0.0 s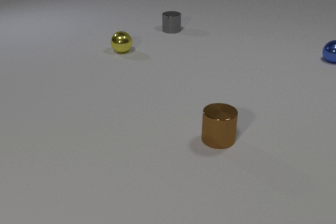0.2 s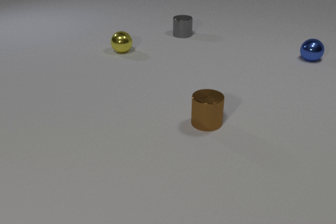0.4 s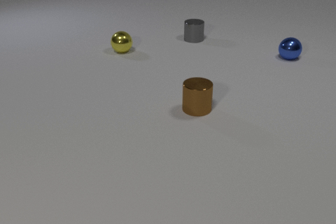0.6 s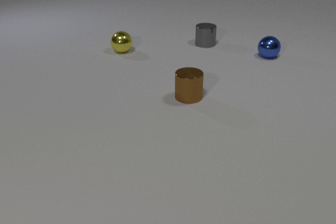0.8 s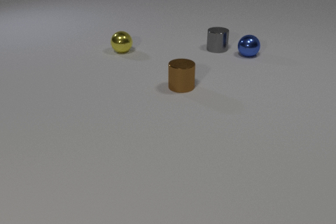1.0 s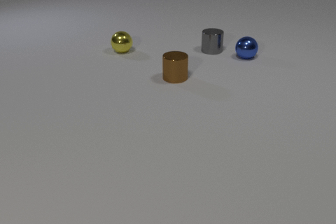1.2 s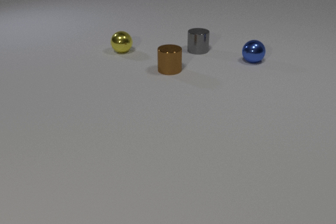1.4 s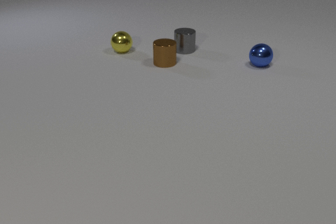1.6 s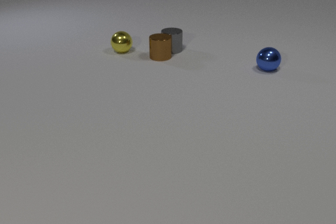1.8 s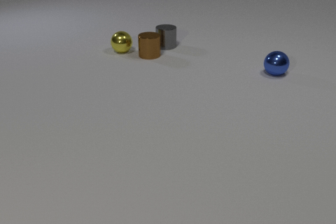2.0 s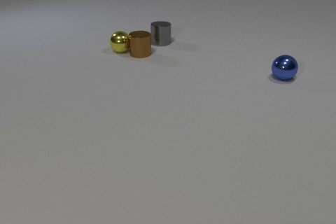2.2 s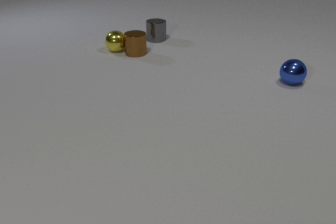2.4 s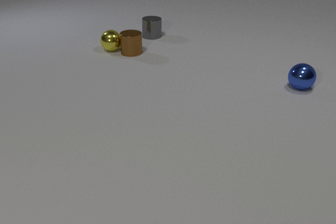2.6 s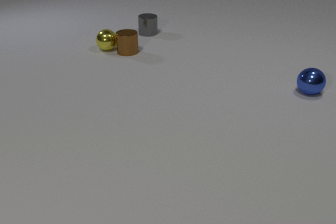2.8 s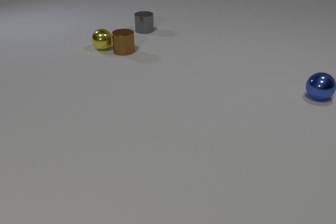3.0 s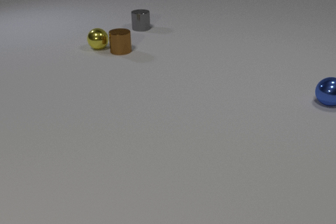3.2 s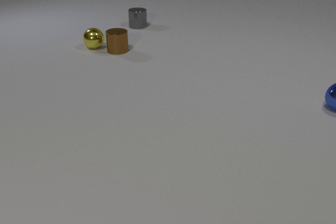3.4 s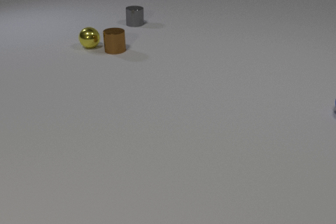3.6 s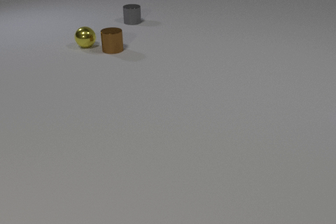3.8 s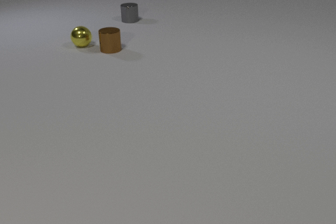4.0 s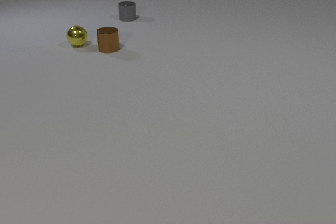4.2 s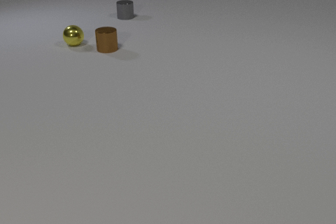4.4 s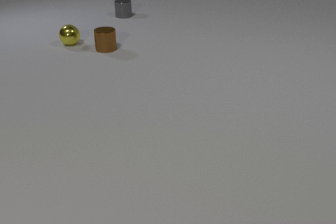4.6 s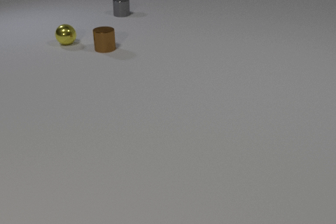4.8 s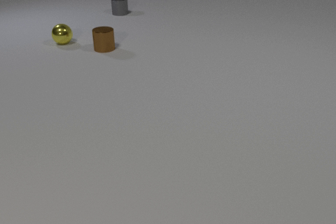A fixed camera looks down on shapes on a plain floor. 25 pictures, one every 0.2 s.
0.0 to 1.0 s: The gray metal cylinder slides toward the camera and to the right. The blue metal sphere rolls to the left. The brown metal cylinder slides away from the camera. The gray metal cylinder and the blue metal sphere collide.
1.0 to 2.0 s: The gray metal cylinder slides to the left and away from the camera. The blue metal sphere rolls toward the camera and to the right. The brown metal cylinder slides away from the camera and to the left. The gray metal cylinder and the brown metal cylinder collide. The brown metal cylinder and the yellow metal sphere collide.
2.0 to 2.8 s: The gray metal cylinder slides away from the camera and to the left. The blue metal sphere rolls to the right and toward the camera. The brown metal cylinder slides to the left and away from the camera. The yellow metal sphere rolls to the left and away from the camera.
2.8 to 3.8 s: The gray metal cylinder slides away from the camera and to the left. The blue metal sphere rolls to the right and toward the camera, leaves at the right edge. The brown metal cylinder slides to the left and away from the camera. The yellow metal sphere rolls to the left and away from the camera.
3.8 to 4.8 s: The gray metal cylinder slides away from the camera. The brown metal cylinder slides to the left. The yellow metal sphere rolls to the left and away from the camera.
How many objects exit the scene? 1.
How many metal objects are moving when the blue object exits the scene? 3.
What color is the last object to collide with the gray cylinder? brown.
